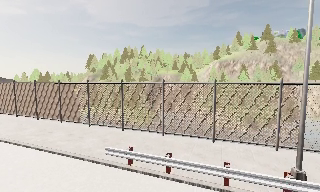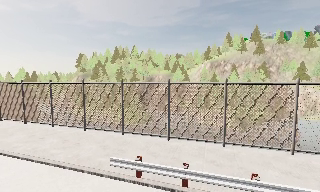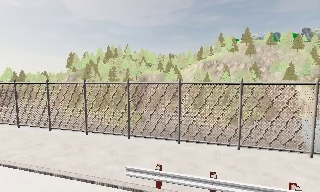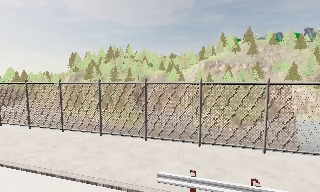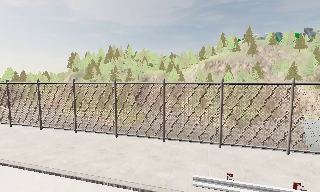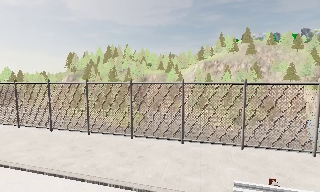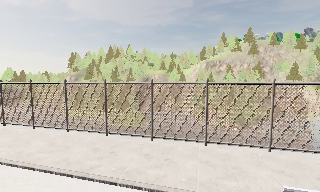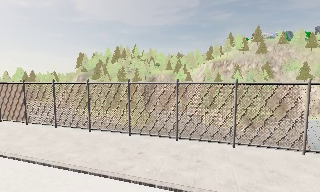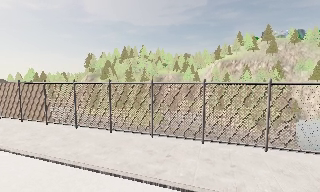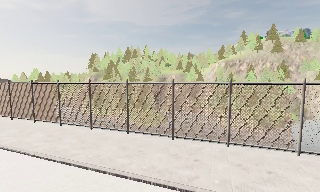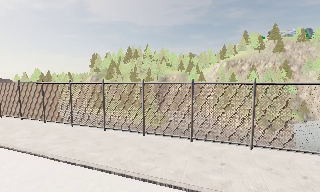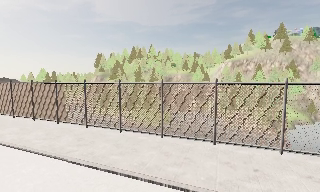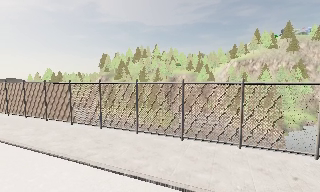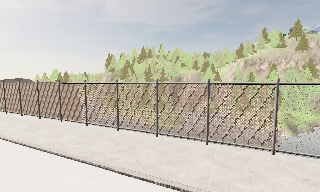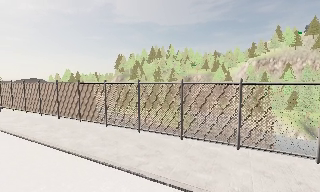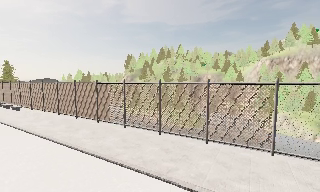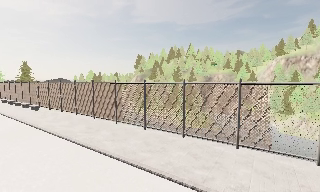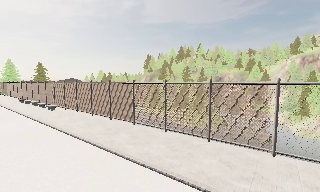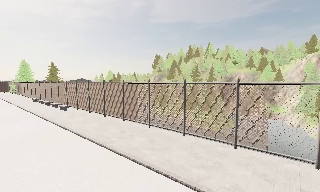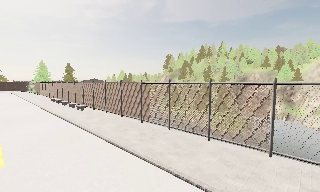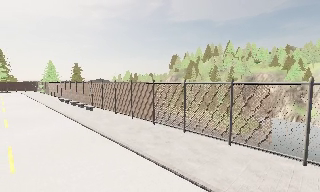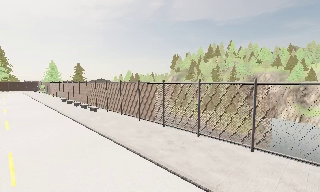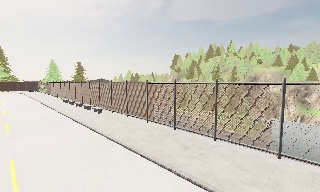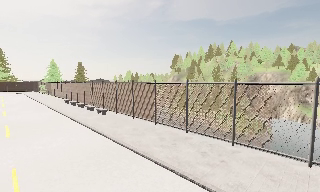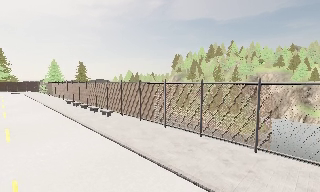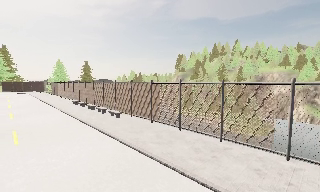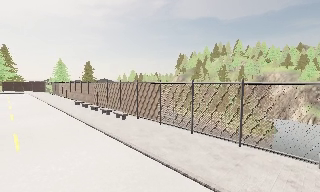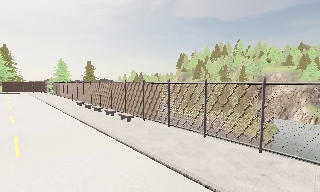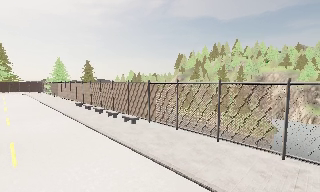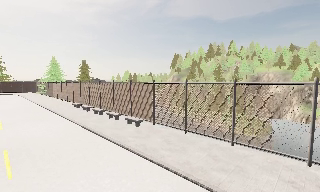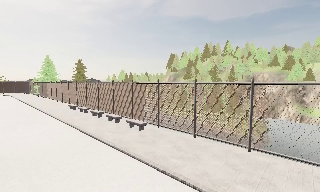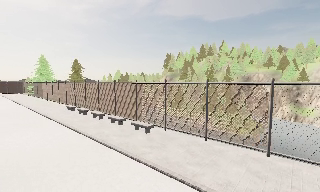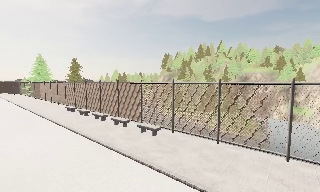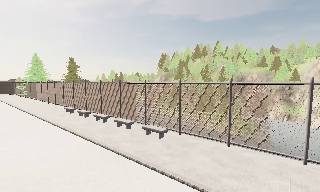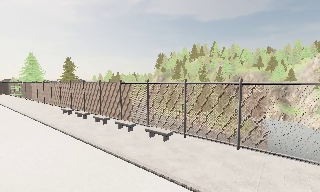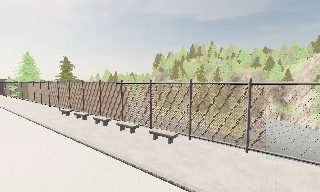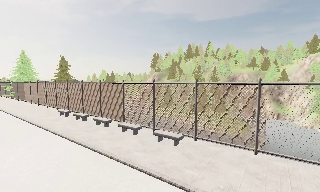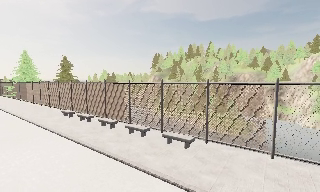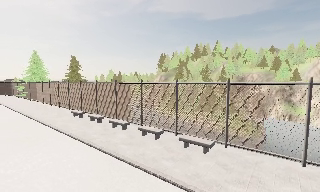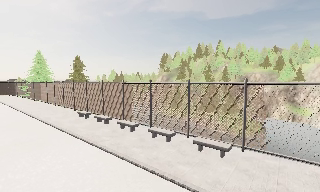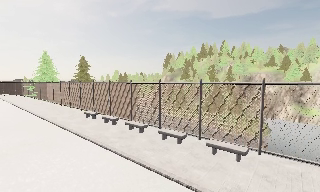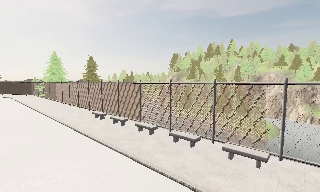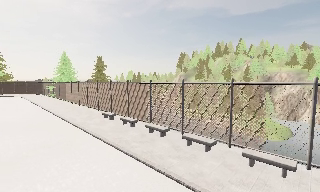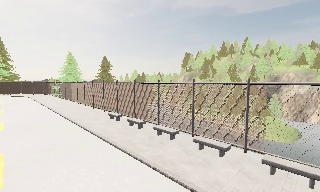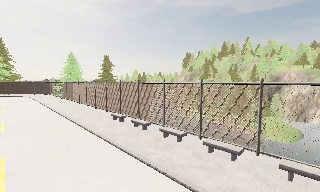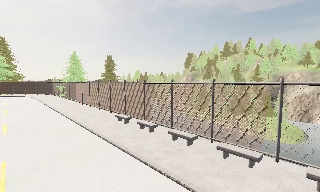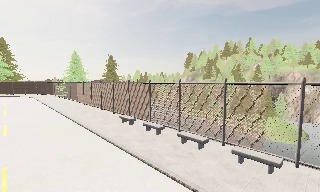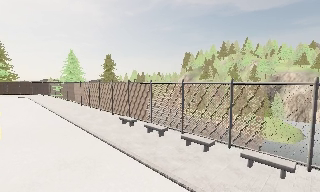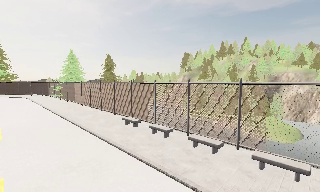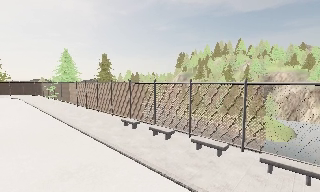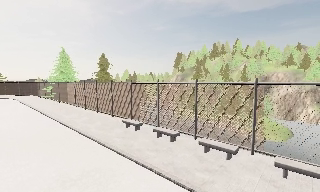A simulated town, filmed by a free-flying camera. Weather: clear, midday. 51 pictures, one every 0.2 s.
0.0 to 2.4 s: The camera travels to its left, about 12 m, so close, fixed things drift to the right.
2.4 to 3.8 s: The camera pans to its left, which is counterclockwise from overhead, by about 20 degrees. It travels to its left and forward, about 7 m, so close, fixed things drift to the right.
3.8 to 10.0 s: The camera travels to its left and forward, about 20 m, so close, fixed things drift to the right. It loses speed.
The film runs forward here.
